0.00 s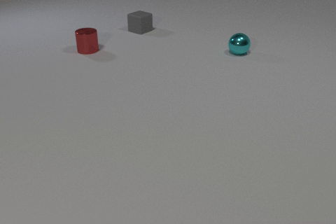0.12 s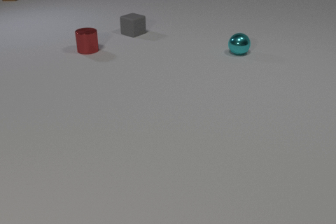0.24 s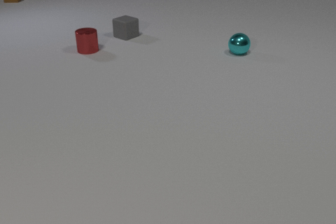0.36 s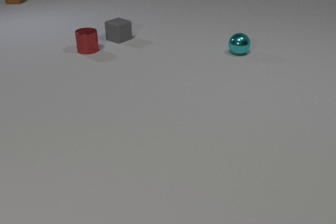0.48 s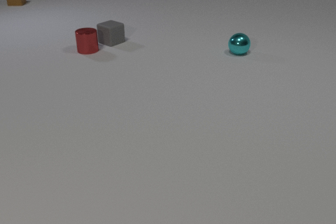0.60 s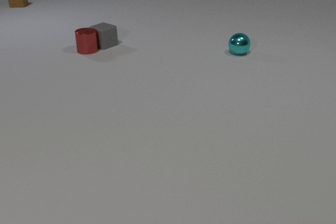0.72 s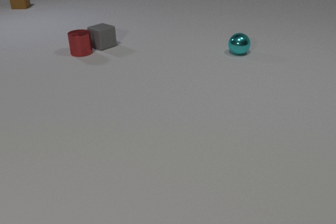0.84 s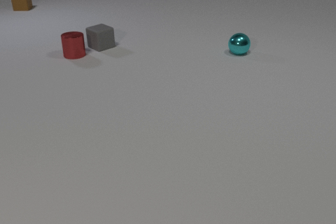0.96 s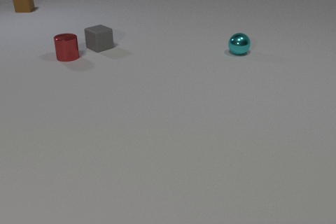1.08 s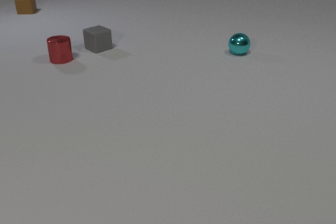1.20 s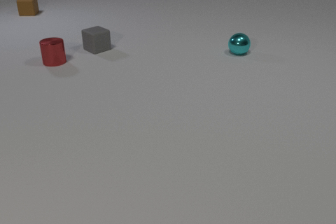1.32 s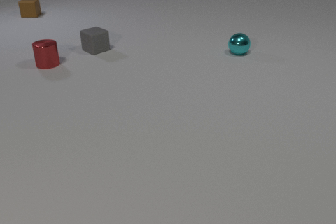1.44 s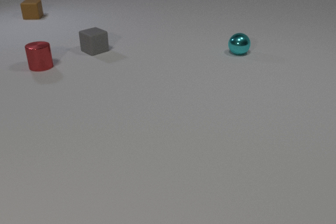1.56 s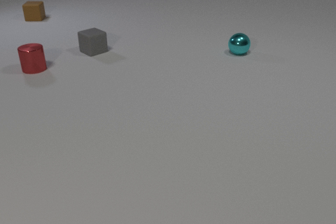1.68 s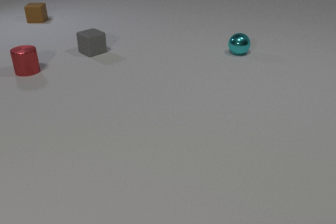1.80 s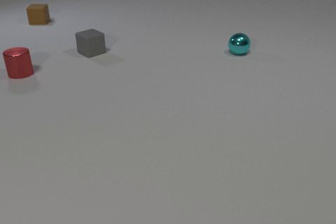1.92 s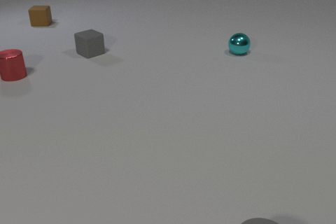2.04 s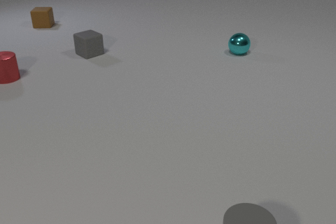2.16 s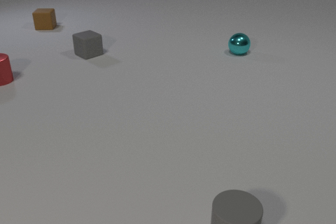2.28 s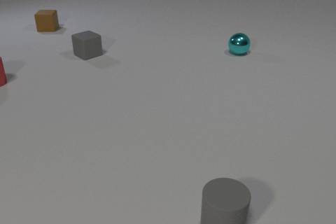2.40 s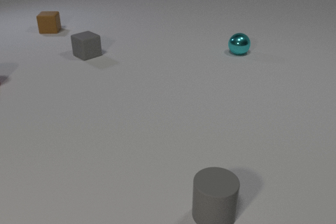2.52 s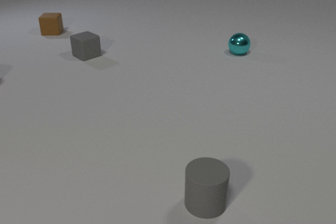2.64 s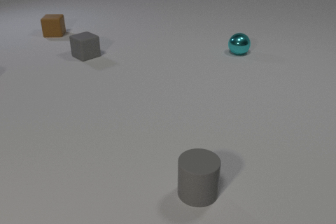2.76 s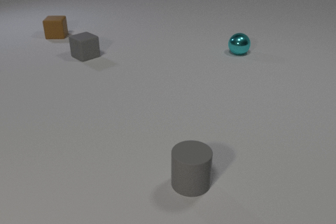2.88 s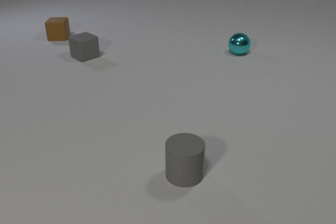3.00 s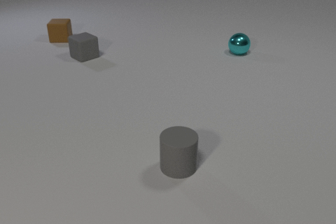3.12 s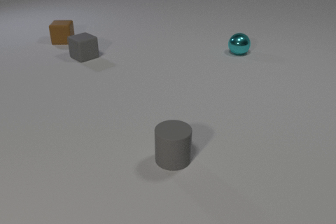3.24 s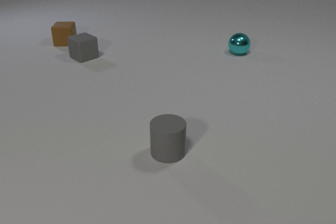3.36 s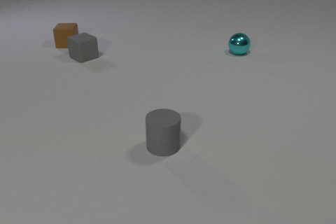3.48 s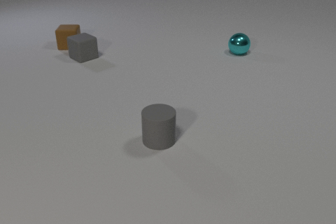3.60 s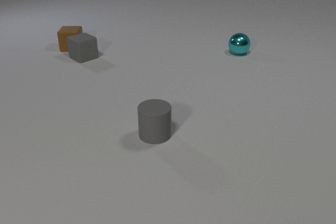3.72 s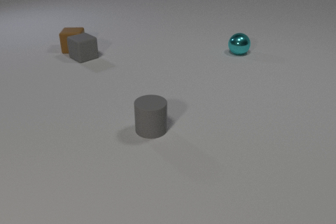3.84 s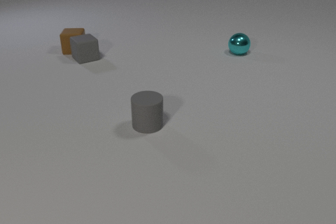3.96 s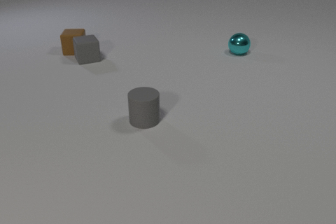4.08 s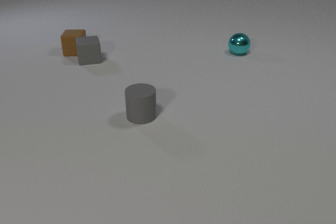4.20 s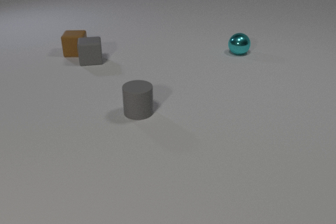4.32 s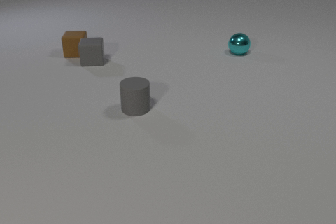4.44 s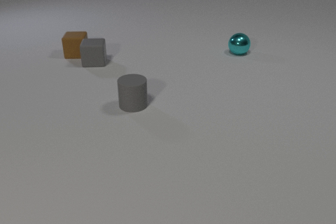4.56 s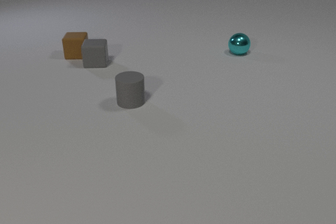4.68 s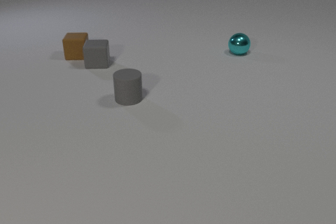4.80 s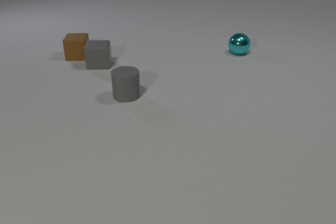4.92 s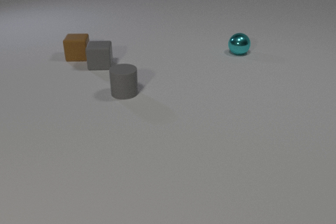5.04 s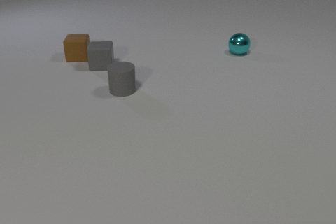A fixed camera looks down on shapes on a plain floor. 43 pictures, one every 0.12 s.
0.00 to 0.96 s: The gray rubber cube slides toward the camera and to the left. The red metal cylinder slides to the left and toward the camera. The brown rubber cube slides toward the camera. The gray rubber cube and the red metal cylinder collide.
0.96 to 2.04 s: The gray rubber cube slides toward the camera and to the left. The red metal cylinder slides to the left and toward the camera. The brown rubber cube slides toward the camera. The gray rubber cylinder comes in at the bottom edge, slides away from the camera and to the left.
2.04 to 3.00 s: The gray rubber cube slides toward the camera and to the left. The red metal cylinder slides to the left and toward the camera, leaves at the left edge. The brown rubber cube slides toward the camera. The gray rubber cylinder slides away from the camera and to the left.
3.00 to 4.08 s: The gray rubber cube slides toward the camera and to the right, spins so that its near face slides to the left, clockwise seen from above. The brown rubber cube slides toward the camera. The gray rubber cylinder slides away from the camera and to the left. The gray rubber cube and the brown rubber cube collide.
4.08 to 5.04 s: The gray rubber cube slides toward the camera and to the right. The brown rubber cube slides toward the camera. The gray rubber cylinder slides away from the camera.
What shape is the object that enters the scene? cylinder.
Are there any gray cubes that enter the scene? no.
How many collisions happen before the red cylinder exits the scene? 1.
